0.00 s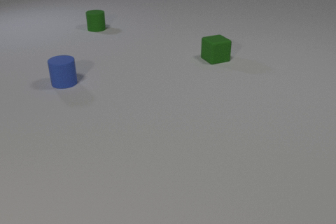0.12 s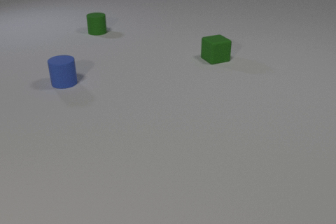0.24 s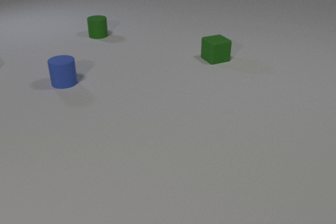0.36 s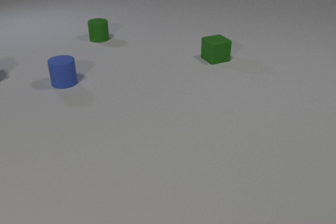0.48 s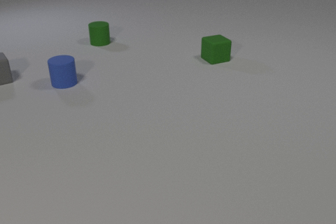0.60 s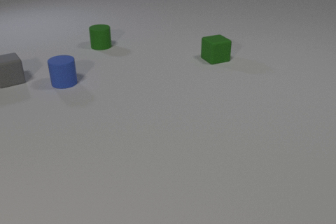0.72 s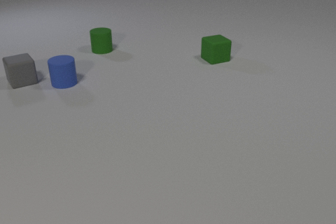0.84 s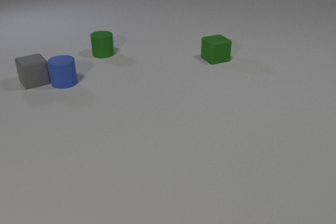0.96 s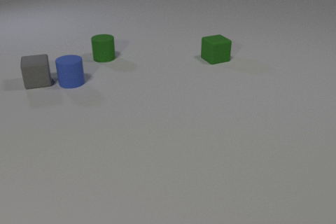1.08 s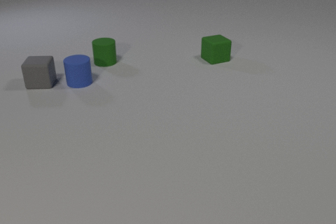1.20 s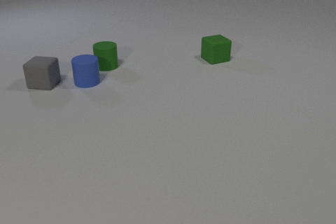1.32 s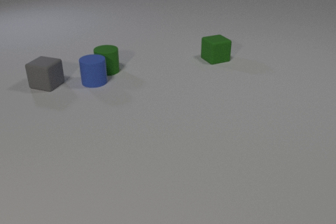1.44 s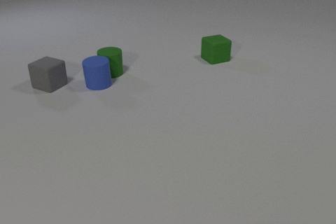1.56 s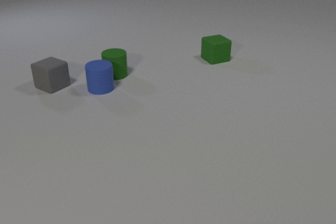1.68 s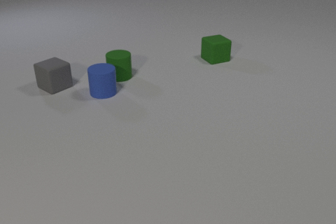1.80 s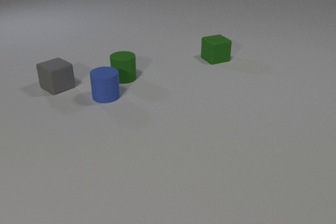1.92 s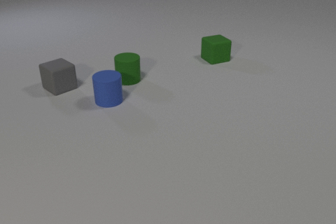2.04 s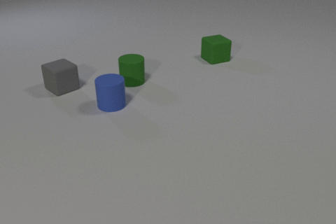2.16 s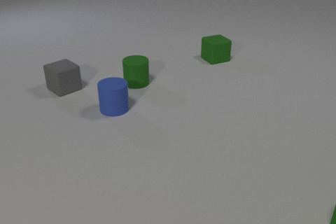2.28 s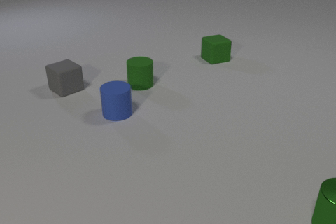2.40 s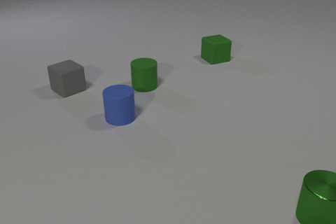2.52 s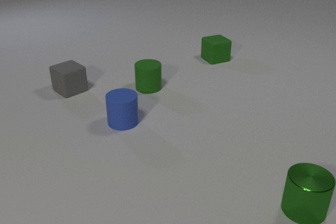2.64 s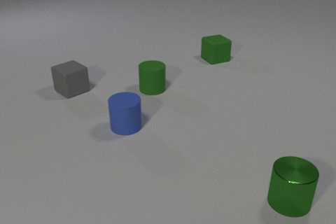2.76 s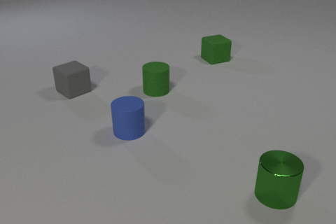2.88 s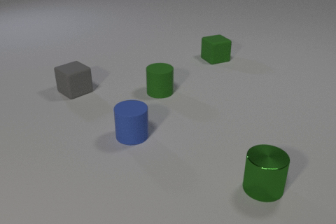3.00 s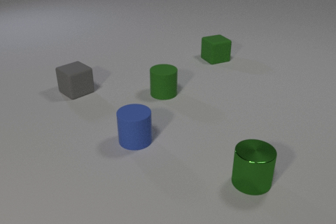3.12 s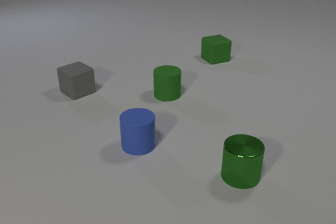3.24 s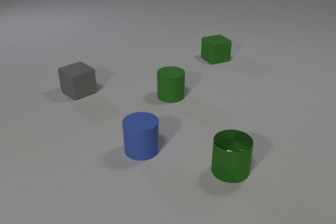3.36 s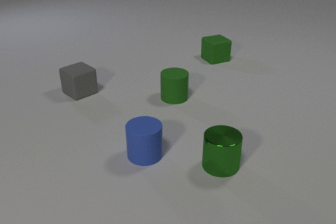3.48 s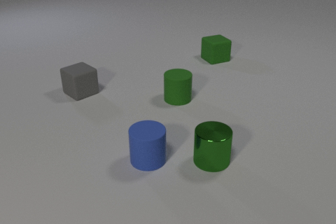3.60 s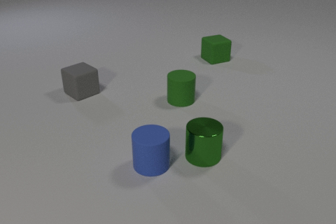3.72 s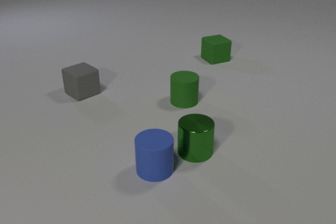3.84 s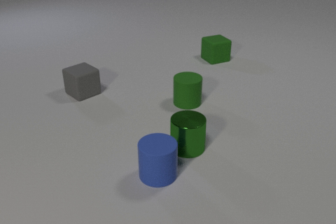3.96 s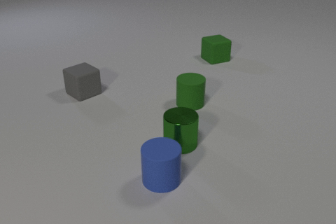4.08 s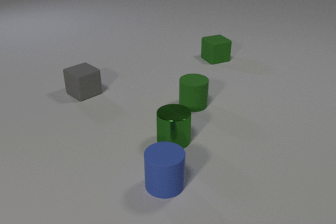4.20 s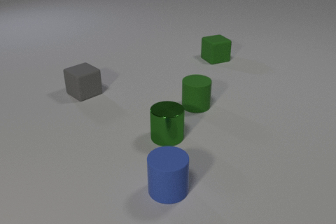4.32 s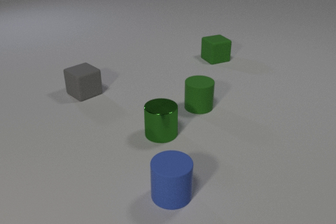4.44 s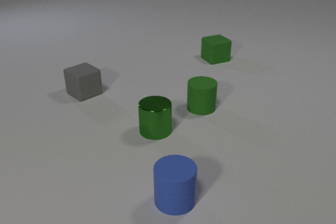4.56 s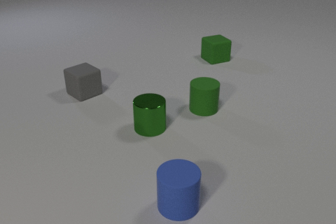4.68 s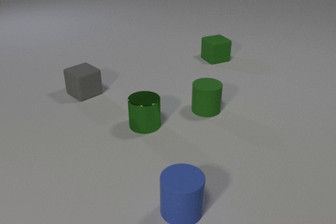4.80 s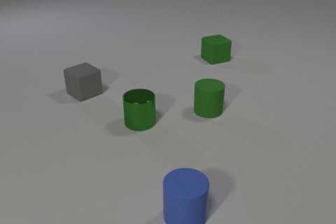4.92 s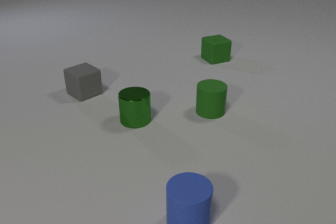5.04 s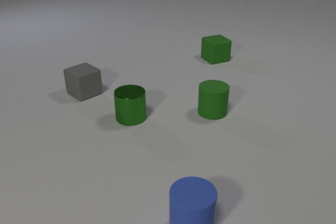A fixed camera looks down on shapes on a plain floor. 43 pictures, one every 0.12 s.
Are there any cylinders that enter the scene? yes.
How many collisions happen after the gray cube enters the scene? 2.
What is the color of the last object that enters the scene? green.
0.00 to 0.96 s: The gray rubber cube comes in at the left edge, slides to the right and toward the camera. The blue rubber cylinder slides to the right. The green rubber cylinder slides toward the camera. The gray rubber cube and the blue rubber cylinder collide.
0.96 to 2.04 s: The gray rubber cube slides to the right and toward the camera, spins clockwise seen from above by about 60 degrees, its near face sliding to the left. The blue rubber cylinder slides toward the camera and to the right. The green rubber cylinder slides toward the camera and to the right. The blue rubber cylinder and the green rubber cylinder collide.
2.04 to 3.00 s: The gray rubber cube slides to the right and toward the camera. The blue rubber cylinder slides toward the camera. The green rubber cylinder slides to the right and toward the camera. The green metal cylinder comes in at the right edge, slides to the left and away from the camera.
3.00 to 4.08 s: The gray rubber cube slides to the right. The blue rubber cylinder slides toward the camera and to the right. The green rubber cylinder slides to the right and toward the camera. The green metal cylinder slides to the left and away from the camera.
4.08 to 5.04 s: The blue rubber cylinder slides toward the camera and to the right. The green rubber cylinder slides to the right and toward the camera. The green metal cylinder slides away from the camera and to the left.
